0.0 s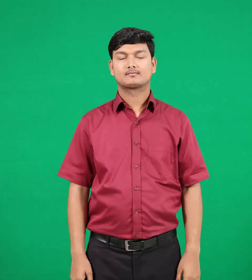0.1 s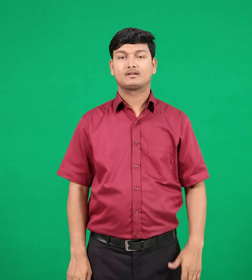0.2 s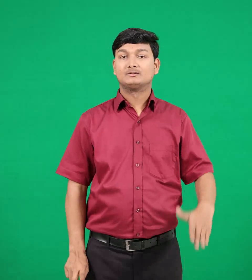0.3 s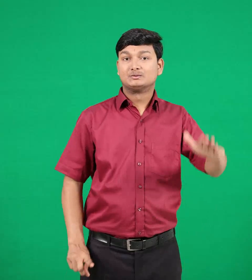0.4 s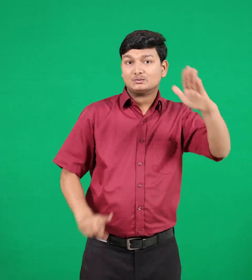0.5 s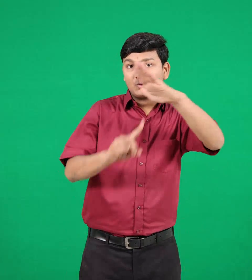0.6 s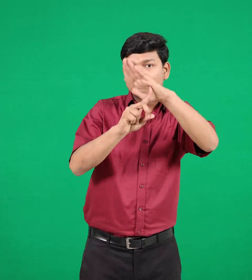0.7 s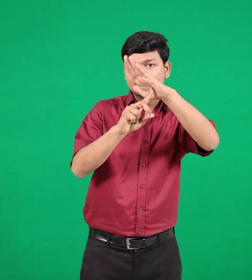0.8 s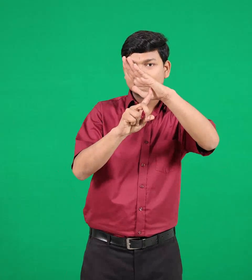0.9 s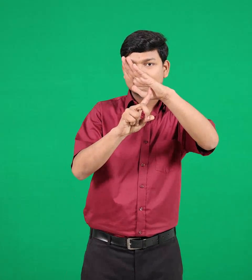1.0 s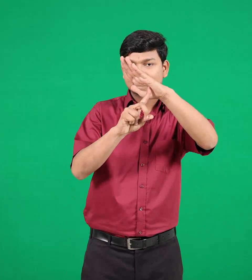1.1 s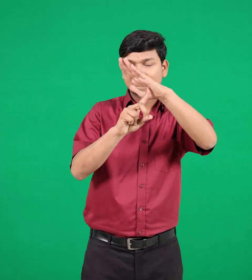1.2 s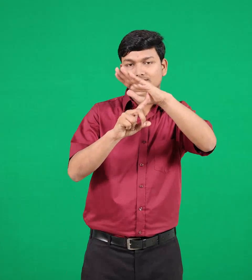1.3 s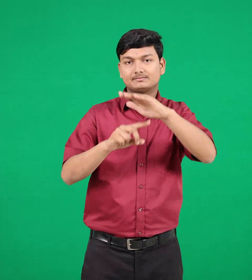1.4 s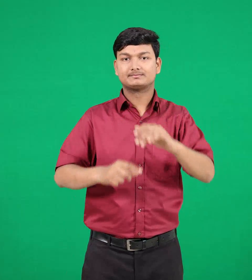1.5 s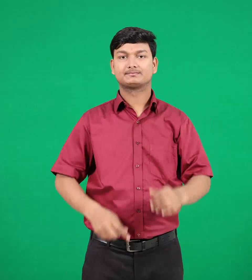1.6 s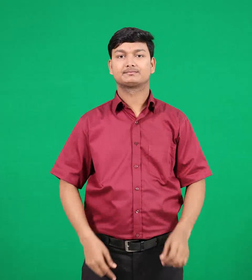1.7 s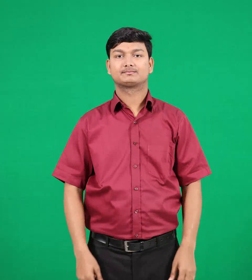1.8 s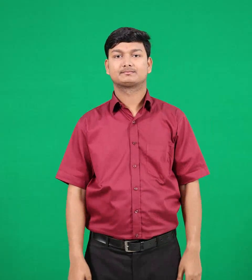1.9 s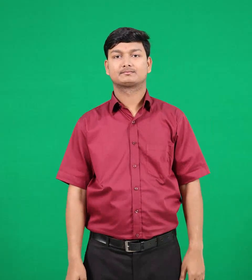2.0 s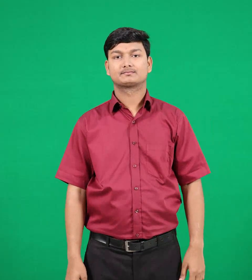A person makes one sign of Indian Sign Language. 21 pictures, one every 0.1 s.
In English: top
